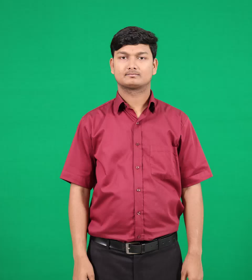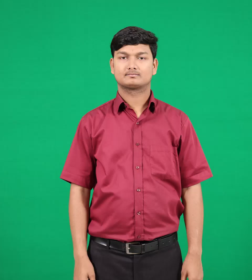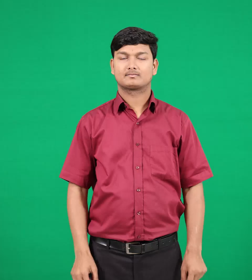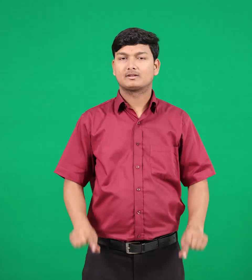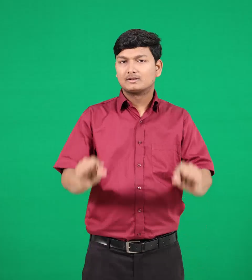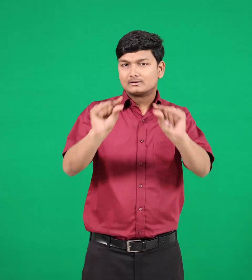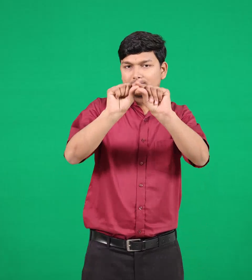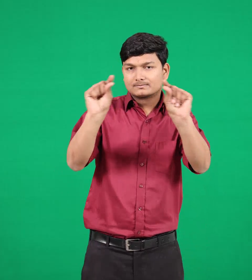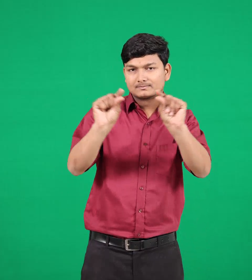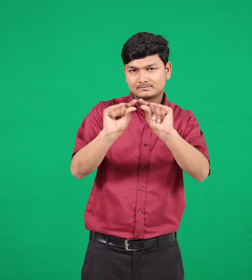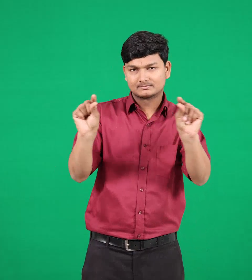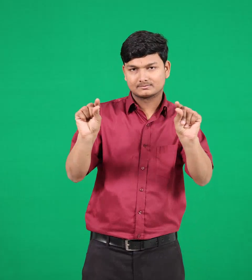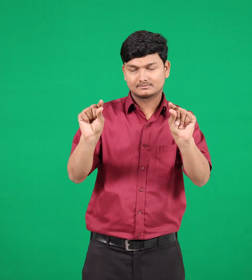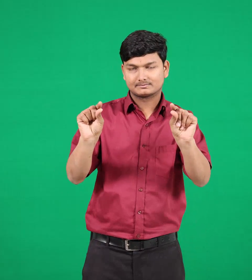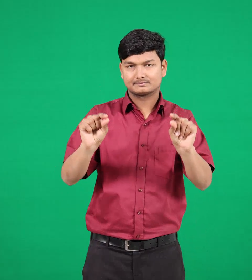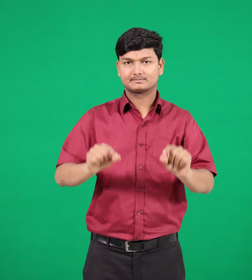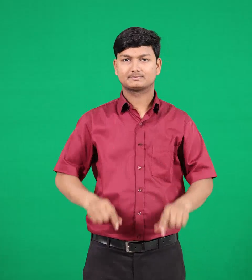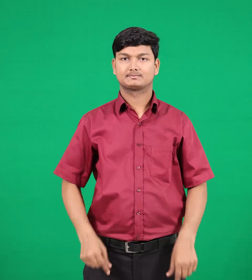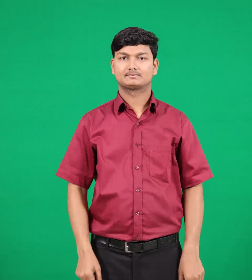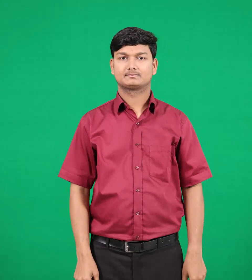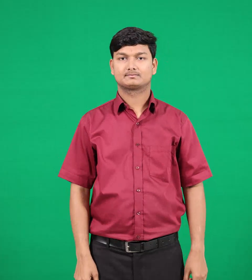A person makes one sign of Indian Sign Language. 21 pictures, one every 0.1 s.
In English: sentences
